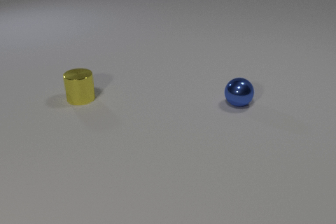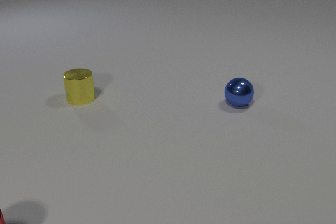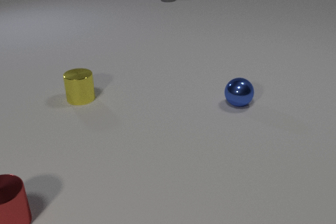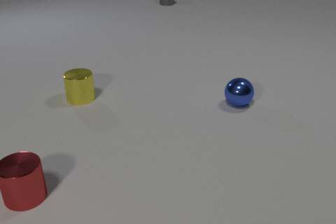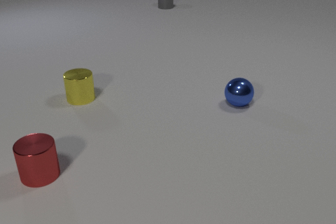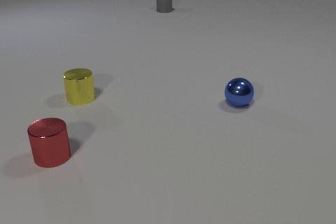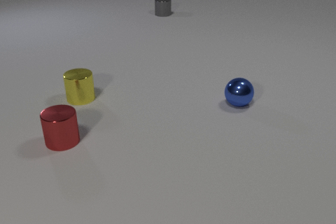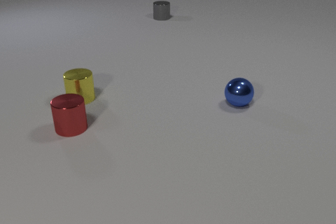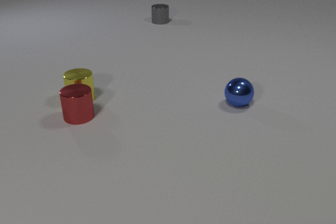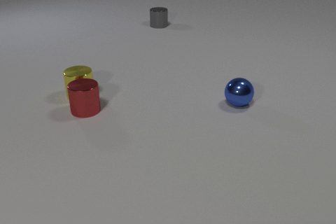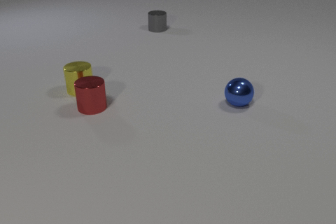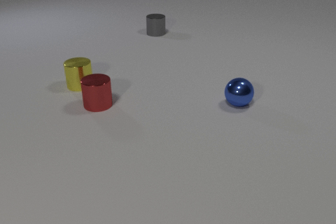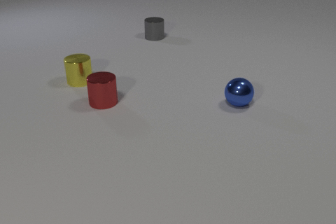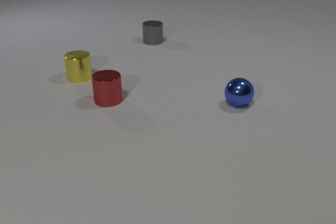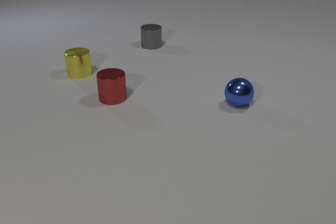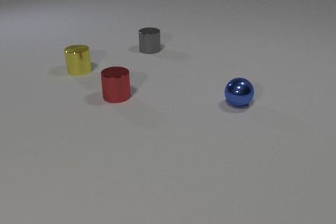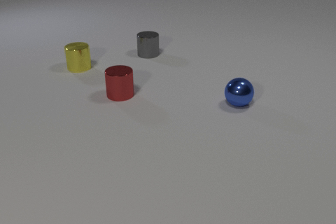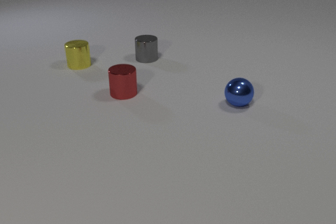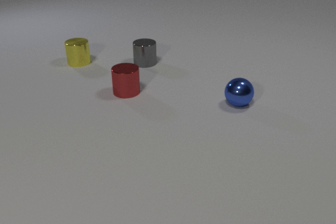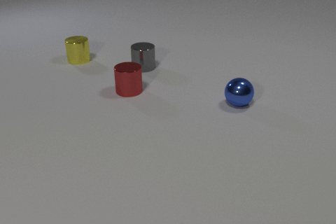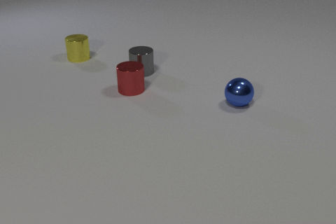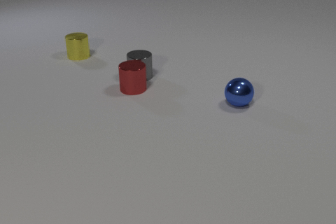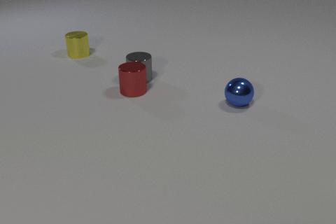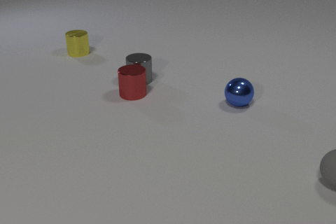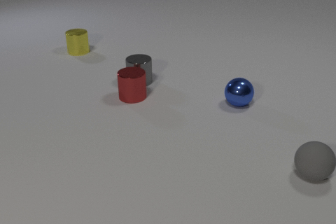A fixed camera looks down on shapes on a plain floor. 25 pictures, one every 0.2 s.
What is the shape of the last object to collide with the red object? cylinder.
How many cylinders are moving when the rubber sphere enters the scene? 3.
How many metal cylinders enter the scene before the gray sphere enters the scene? 2.
0.0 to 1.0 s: The red metal cylinder comes in at the bottom edge, slides away from the camera and to the right. The gray metal cylinder comes in at the top edge, slides toward the camera.
1.0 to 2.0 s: The red metal cylinder slides away from the camera and to the right. The yellow metal cylinder slides away from the camera. The gray metal cylinder slides toward the camera. The red metal cylinder and the yellow metal cylinder collide.
2.0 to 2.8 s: The red metal cylinder slides to the right and away from the camera. The yellow metal cylinder slides away from the camera. The gray metal cylinder slides toward the camera.
2.8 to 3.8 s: The red metal cylinder slides to the right and away from the camera. The yellow metal cylinder slides away from the camera. The gray metal cylinder slides toward the camera.
3.8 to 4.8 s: The red metal cylinder slides toward the camera. The yellow metal cylinder slides away from the camera. The gray metal cylinder slides toward the camera. The gray rubber sphere comes in at the right edge, rolls to the left. The red metal cylinder and the gray metal cylinder collide.
